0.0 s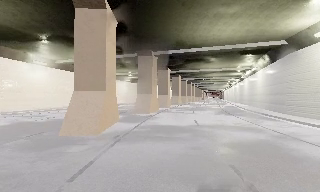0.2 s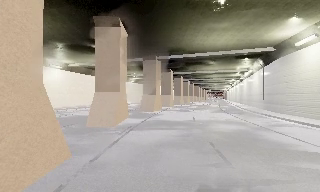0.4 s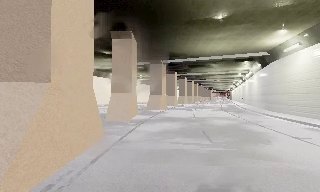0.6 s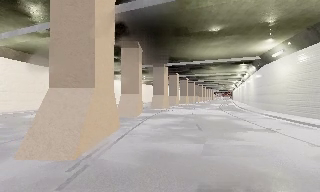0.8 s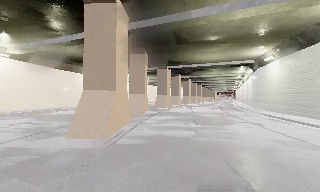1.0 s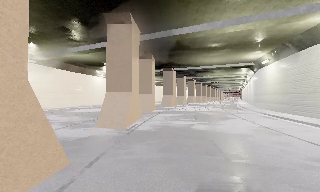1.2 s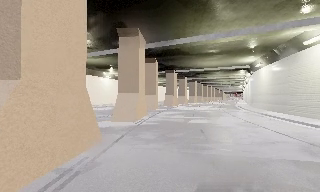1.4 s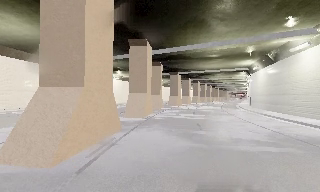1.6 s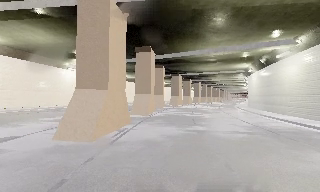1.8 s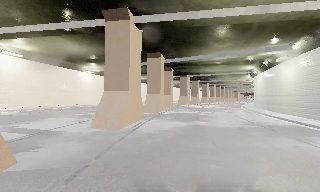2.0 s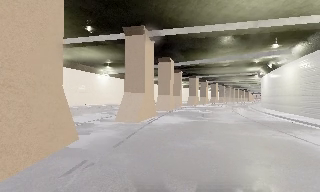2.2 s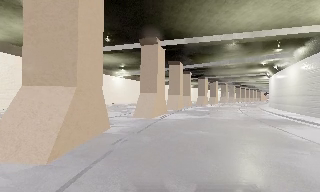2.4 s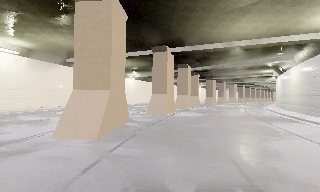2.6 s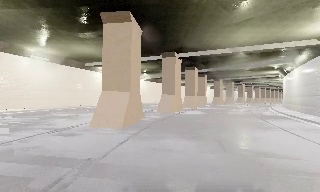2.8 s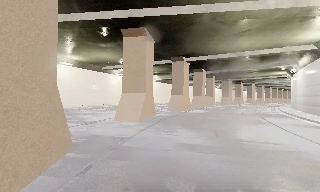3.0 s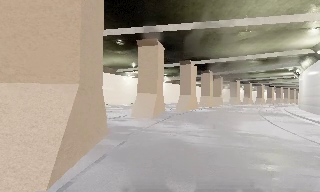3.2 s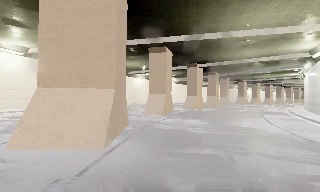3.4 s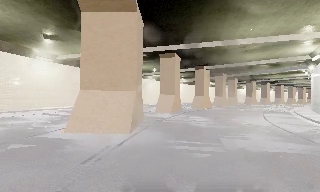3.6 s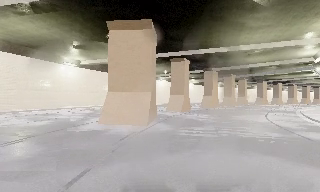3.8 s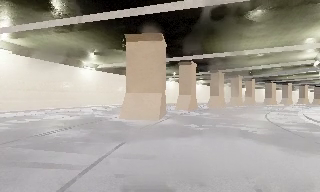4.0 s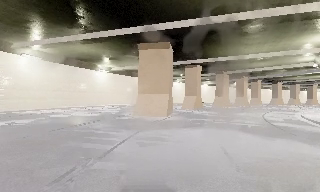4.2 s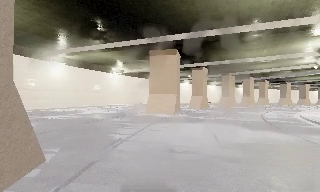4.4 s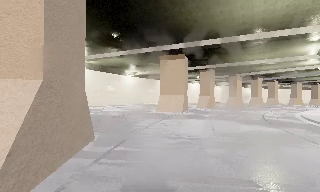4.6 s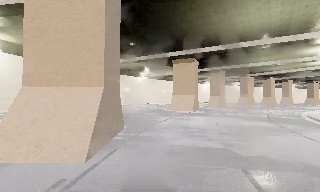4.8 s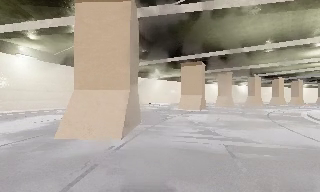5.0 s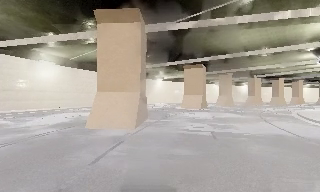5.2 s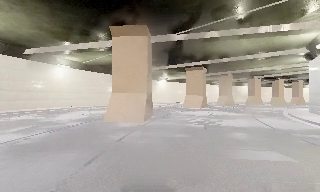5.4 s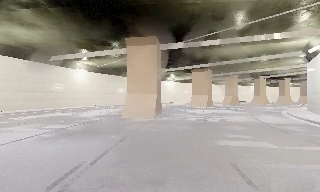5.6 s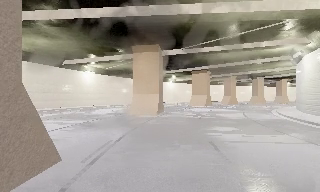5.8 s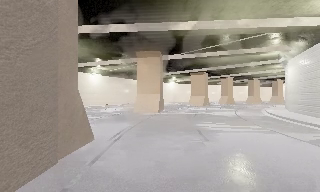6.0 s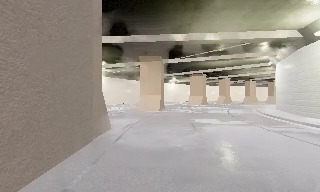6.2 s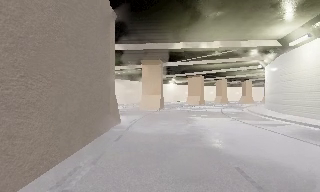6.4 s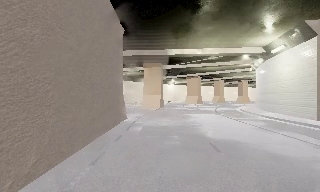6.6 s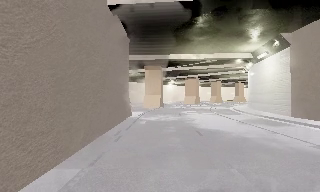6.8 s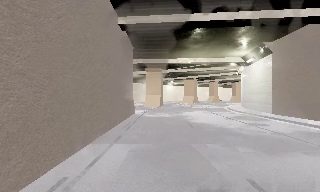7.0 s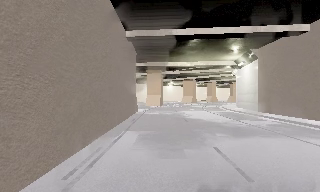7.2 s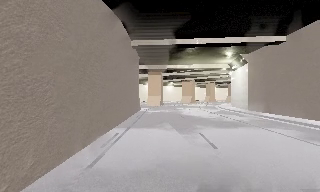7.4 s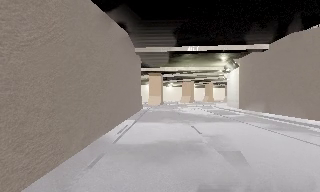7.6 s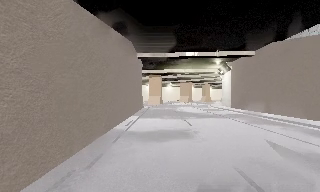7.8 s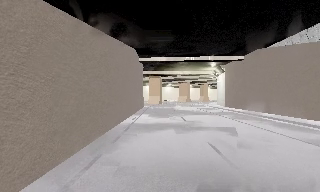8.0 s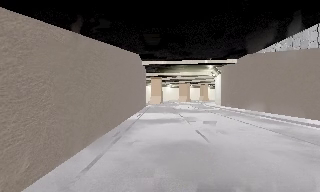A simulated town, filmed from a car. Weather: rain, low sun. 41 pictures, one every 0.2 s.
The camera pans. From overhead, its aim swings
counterclockwise.
The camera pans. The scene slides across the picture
to the right.
0.0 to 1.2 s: The camera travels backward, about 12 m, so what stands in front gets smaller.
1.2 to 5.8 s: The camera swings to its left by about 65 degrees, and the scene slides to the right. It travels backward, about 45 m.
5.8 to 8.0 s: The camera travels backward, about 20 m, so what stands in front gets smaller.
The film runs backward here.
